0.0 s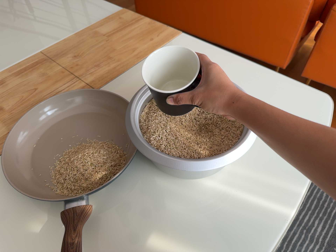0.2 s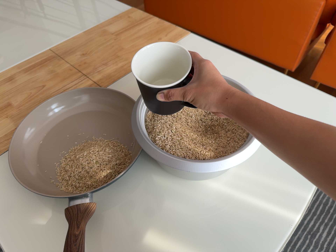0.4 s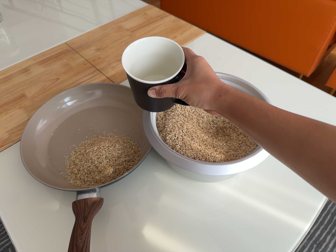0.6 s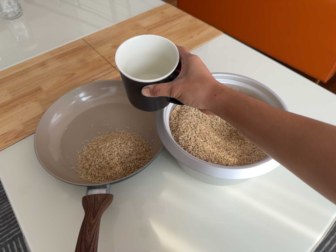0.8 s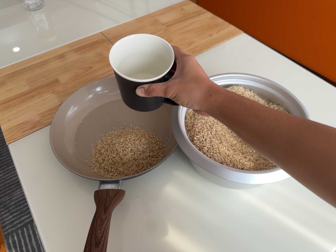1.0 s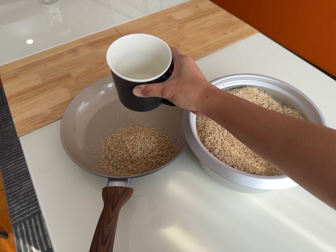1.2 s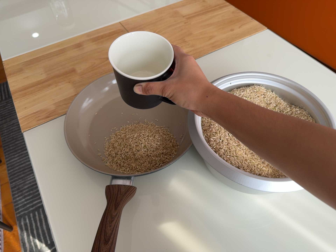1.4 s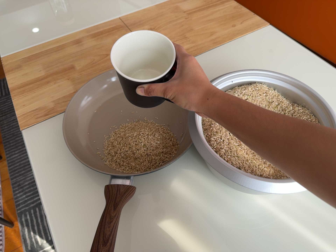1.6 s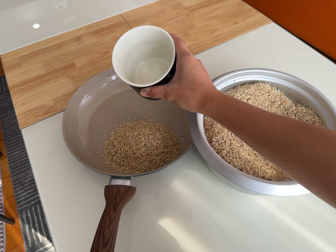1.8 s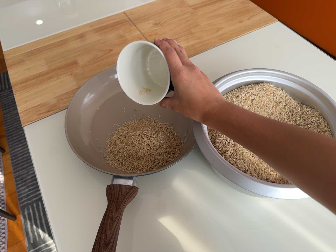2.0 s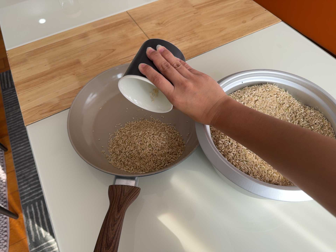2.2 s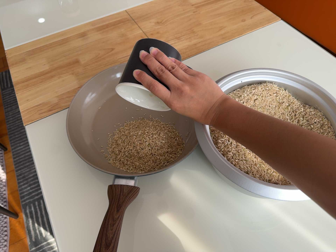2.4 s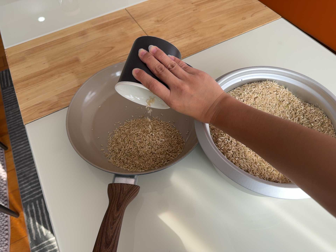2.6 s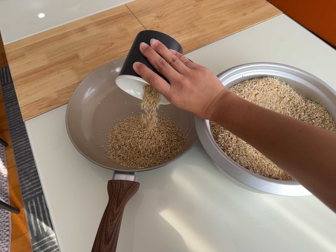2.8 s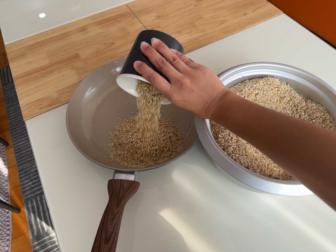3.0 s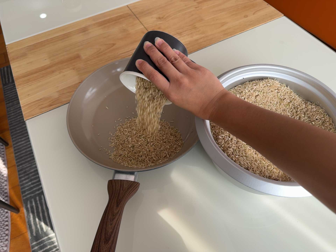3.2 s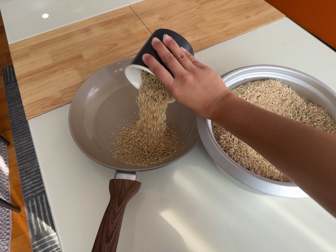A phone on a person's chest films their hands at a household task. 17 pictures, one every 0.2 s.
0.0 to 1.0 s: The scene slides to the right, as the camera pans about 10 degrees to its left. It rolls about its line of sight by about 15 degrees, and the scene rotates clockwise.
1.0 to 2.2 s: The camera shifts only a little, or ends up much as it began.
2.2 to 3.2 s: The camera keeps its place and its aim.
The film runs backward here.
